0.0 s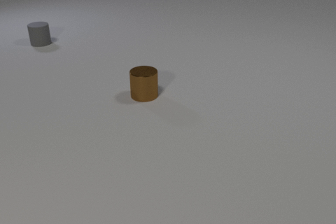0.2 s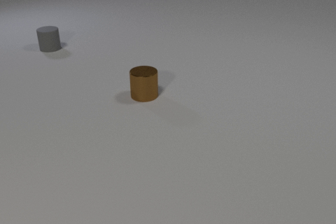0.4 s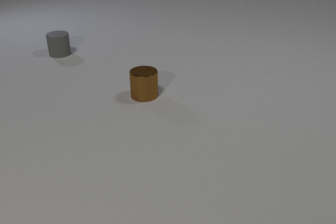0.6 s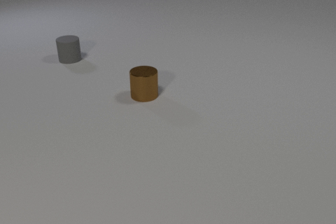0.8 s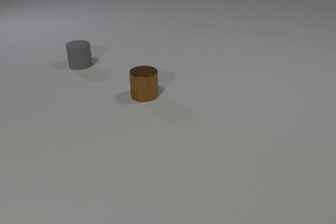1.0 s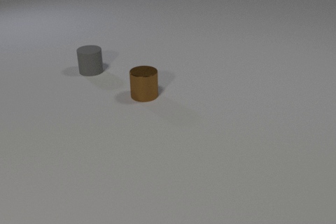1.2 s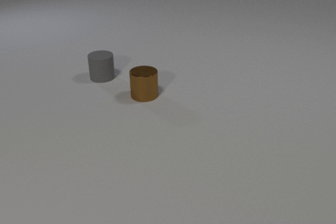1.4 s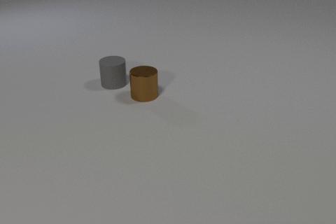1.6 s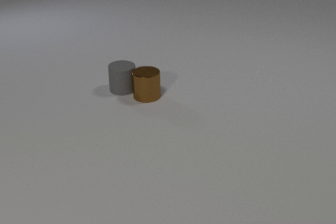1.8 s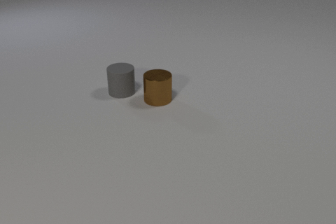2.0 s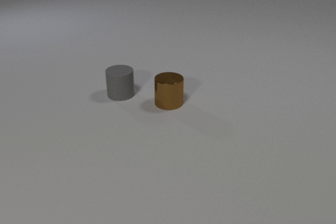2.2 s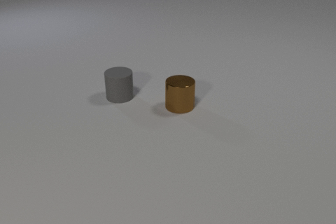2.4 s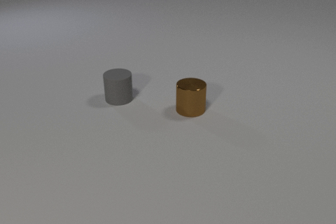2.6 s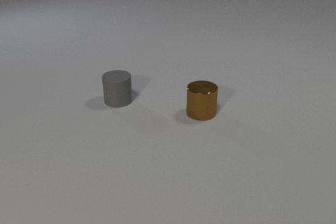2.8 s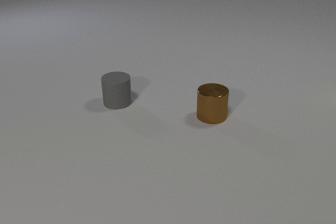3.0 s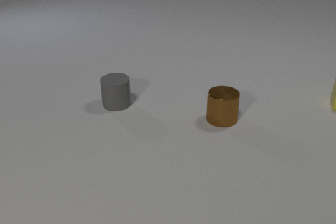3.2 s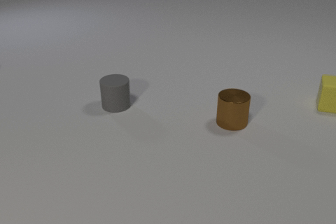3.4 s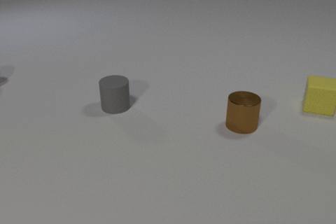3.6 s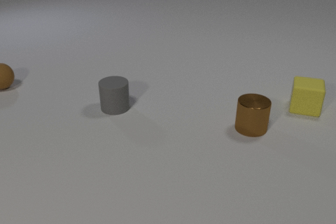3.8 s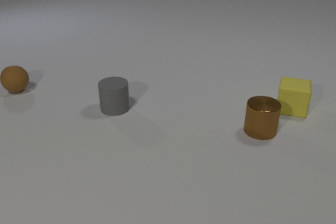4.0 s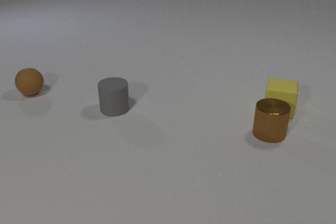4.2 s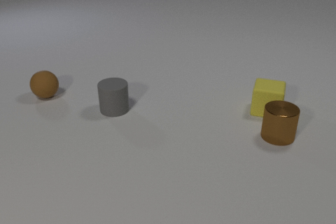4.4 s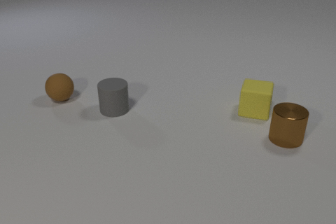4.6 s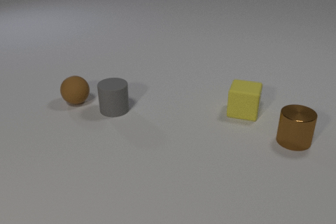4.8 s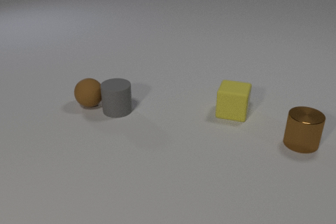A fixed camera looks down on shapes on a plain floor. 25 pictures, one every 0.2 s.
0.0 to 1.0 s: The gray rubber cylinder slides toward the camera and to the right.
1.0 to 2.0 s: The gray rubber cylinder slides toward the camera and to the right. The brown metal cylinder slides to the right and toward the camera. The gray rubber cylinder and the brown metal cylinder collide.
2.0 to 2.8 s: The gray rubber cylinder slides toward the camera. The brown metal cylinder slides to the right and toward the camera.
2.8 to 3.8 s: The gray rubber cylinder slides toward the camera. The brown metal cylinder slides to the right and toward the camera. The brown rubber sphere comes in at the left edge, rolls to the right and toward the camera. The yellow rubber cube comes in at the right edge, slides to the left and toward the camera.
3.8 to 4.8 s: The brown metal cylinder slides to the right. The brown rubber sphere rolls to the right and toward the camera. The yellow rubber cube slides to the left. The gray rubber cylinder and the brown rubber sphere collide.
Are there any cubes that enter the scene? yes.
How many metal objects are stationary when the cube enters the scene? 0.
What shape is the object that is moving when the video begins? cylinder.
